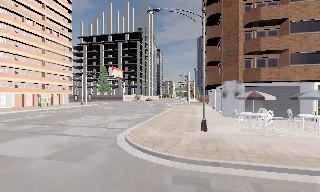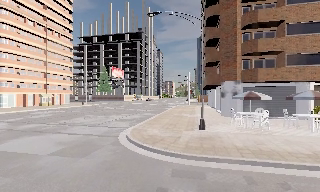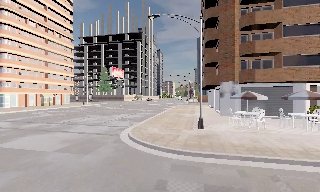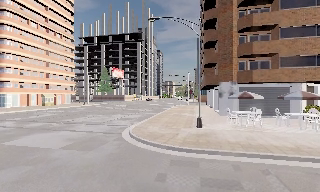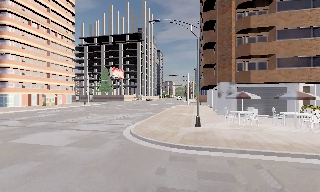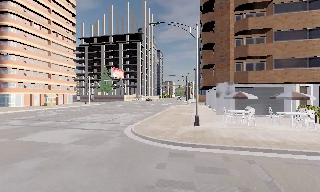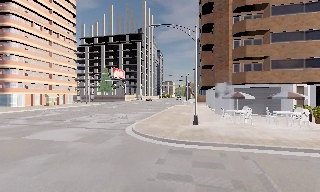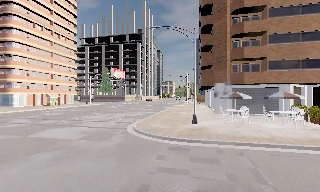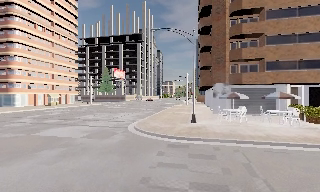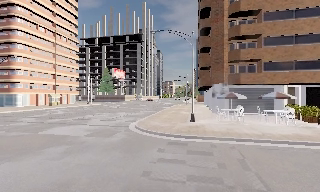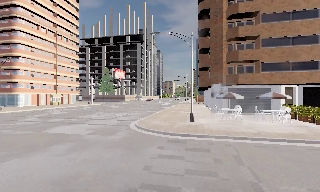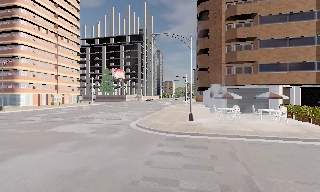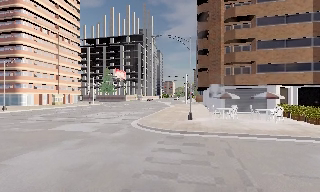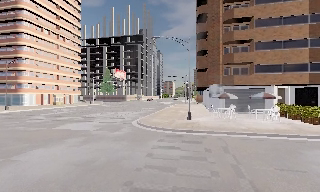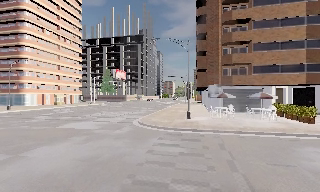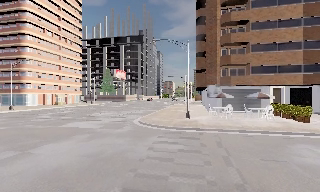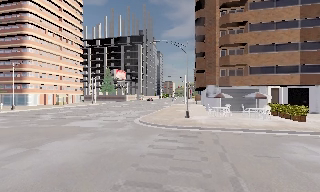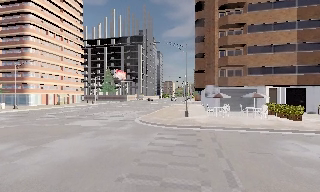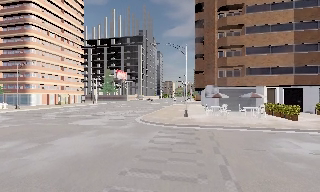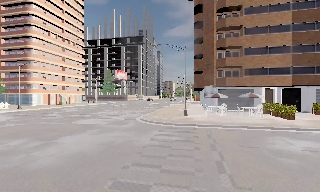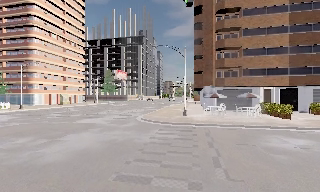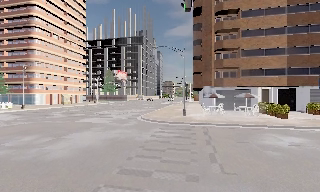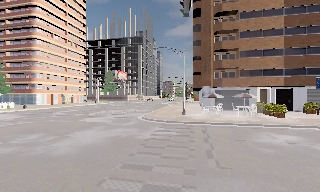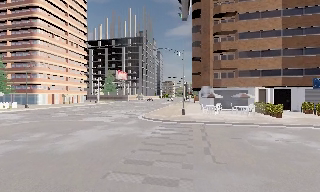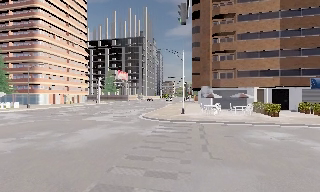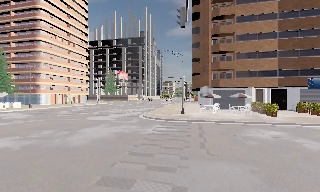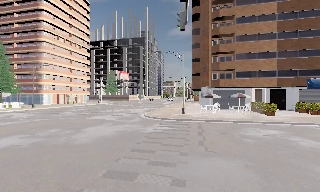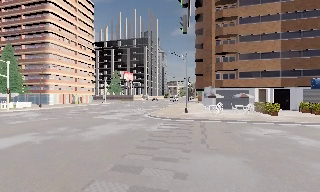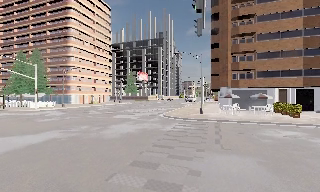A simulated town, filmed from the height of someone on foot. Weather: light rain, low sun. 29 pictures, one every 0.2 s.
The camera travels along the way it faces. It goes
backward.
0.0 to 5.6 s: The camera travels backward, about 10 m, so what stands in front gets smaller.
The film runs backward here.
